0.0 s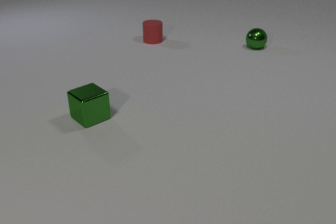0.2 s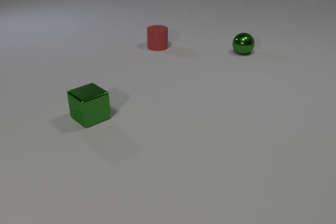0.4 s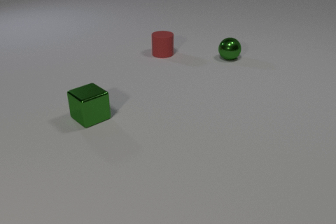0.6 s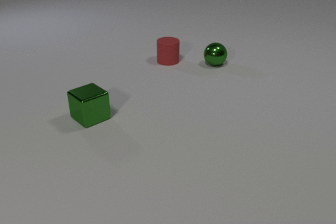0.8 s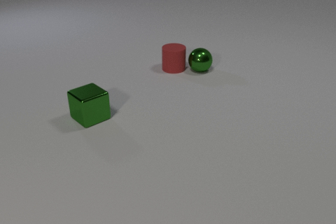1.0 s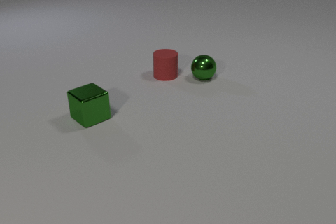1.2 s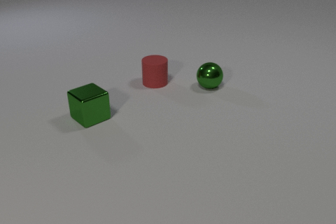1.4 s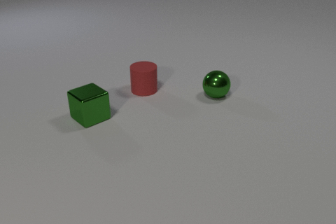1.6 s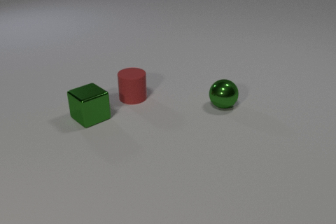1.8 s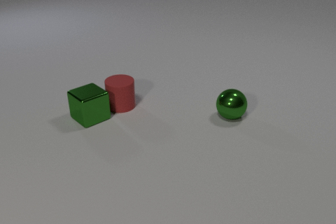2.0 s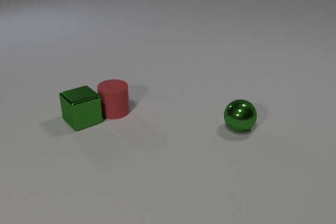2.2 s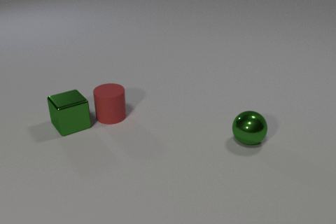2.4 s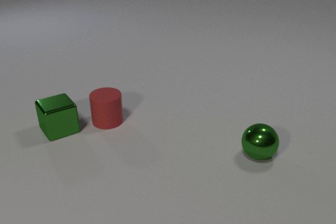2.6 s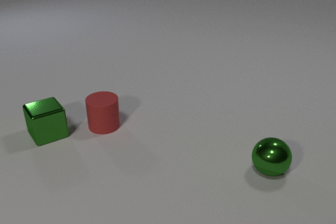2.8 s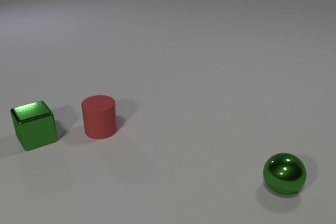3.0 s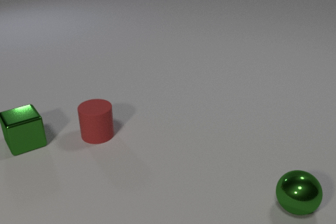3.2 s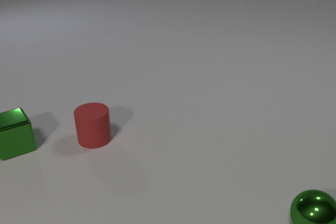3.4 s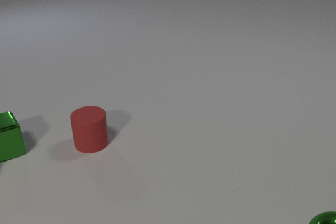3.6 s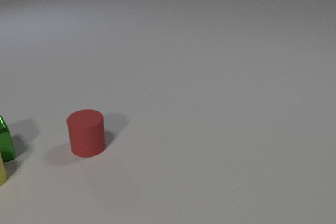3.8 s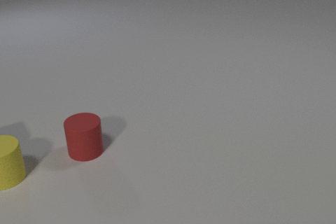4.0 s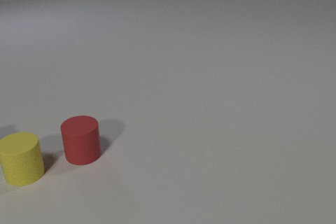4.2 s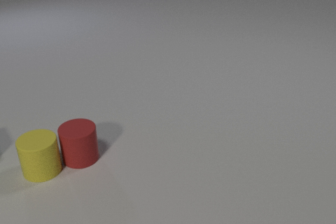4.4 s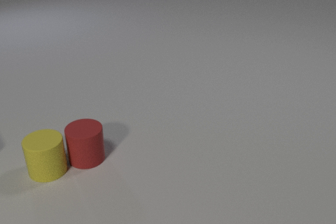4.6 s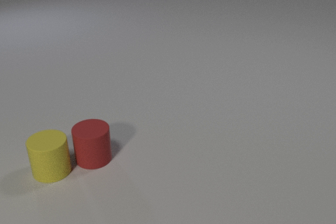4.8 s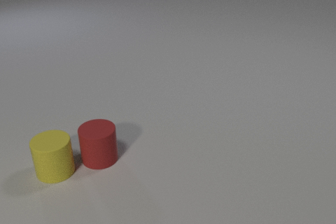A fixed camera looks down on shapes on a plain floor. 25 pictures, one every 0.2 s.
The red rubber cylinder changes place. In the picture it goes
toward the camera.
The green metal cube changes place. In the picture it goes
to the left.
0.0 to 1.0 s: The red rubber cylinder slides toward the camera. The green metal sphere rolls toward the camera and to the left. The red rubber cylinder and the green metal sphere collide.
1.0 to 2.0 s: The red rubber cylinder slides toward the camera and to the left. The green metal sphere rolls toward the camera. The green metal cube slides to the left. The red rubber cylinder and the green metal cube collide.
2.0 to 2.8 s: The red rubber cylinder slides toward the camera and to the left. The green metal sphere rolls toward the camera and to the right. The green metal cube slides to the left and toward the camera.
2.8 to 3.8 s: The red rubber cylinder slides toward the camera and to the left. The green metal sphere rolls toward the camera and to the right, leaves at the bottom edge. The green metal cube slides to the left. The yellow rubber cylinder comes in at the left edge, slides to the right. The green metal cube and the yellow rubber cylinder collide.
3.8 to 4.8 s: The red rubber cylinder slides toward the camera and to the right. The green metal cube leaves at the left edge. The yellow rubber cylinder slides to the right. The red rubber cylinder and the yellow rubber cylinder collide.
How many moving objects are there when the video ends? 2.
Are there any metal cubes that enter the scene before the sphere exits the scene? no.
What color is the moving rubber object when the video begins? red.
